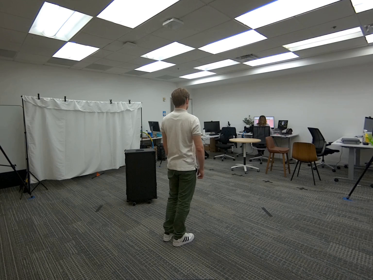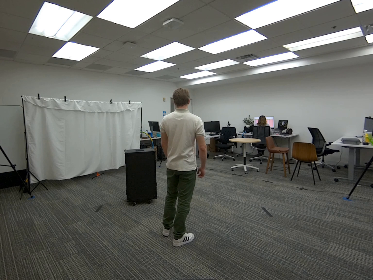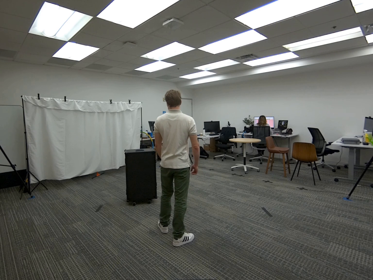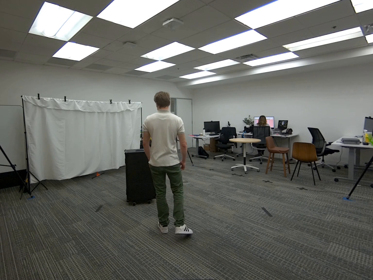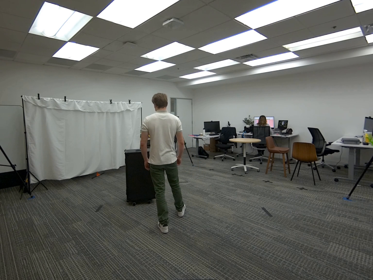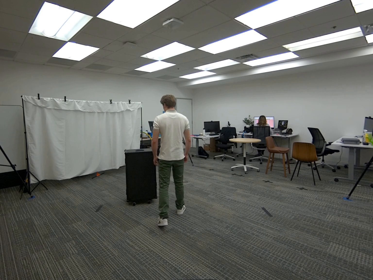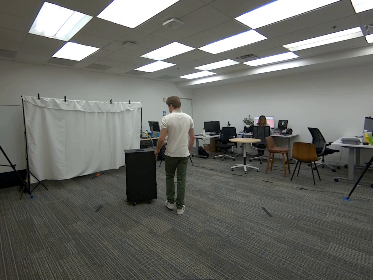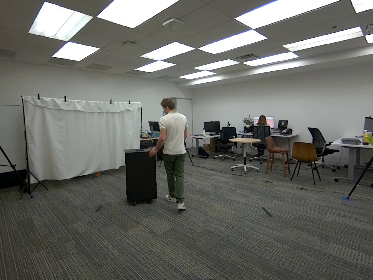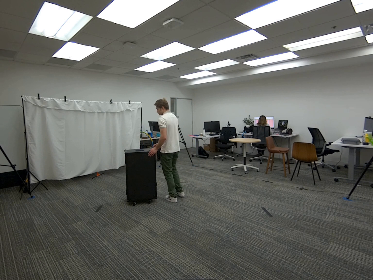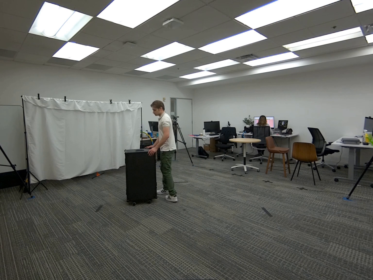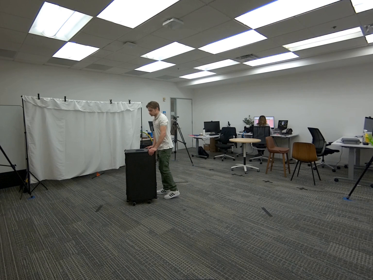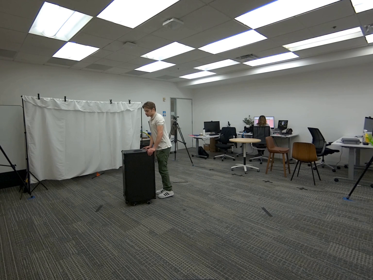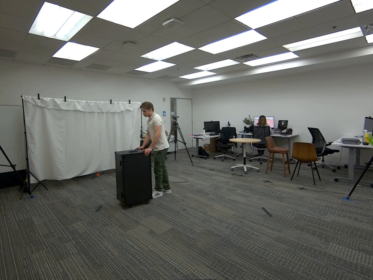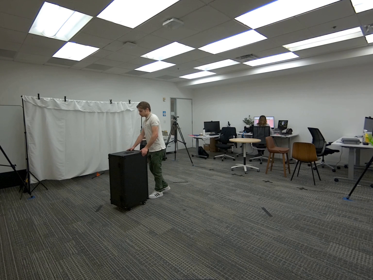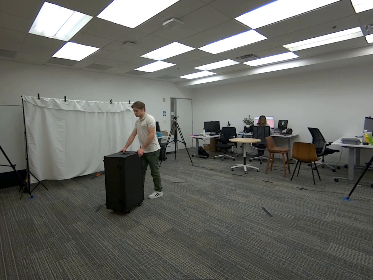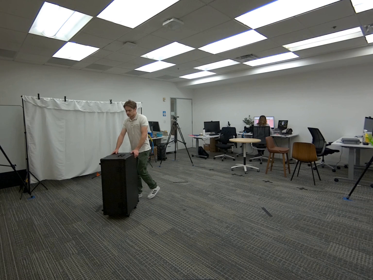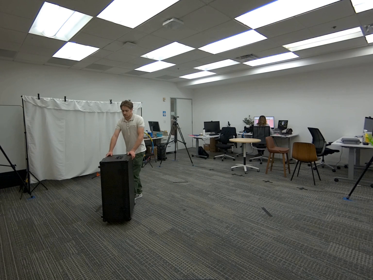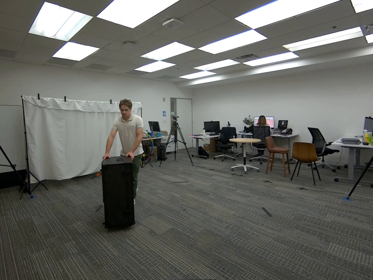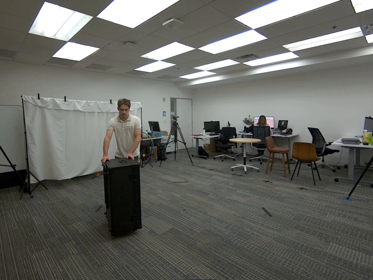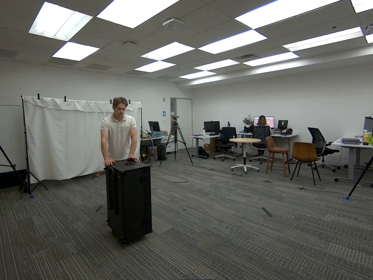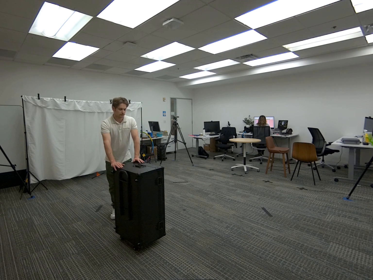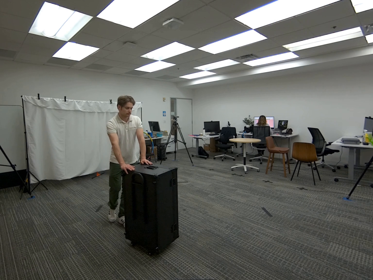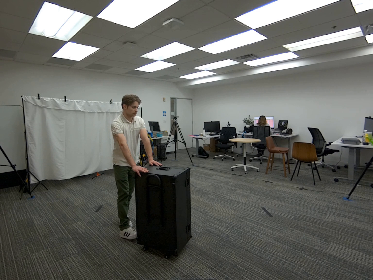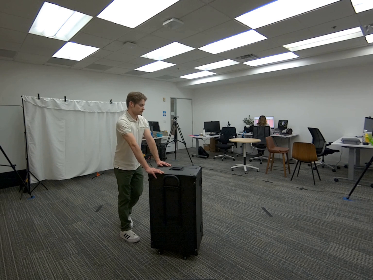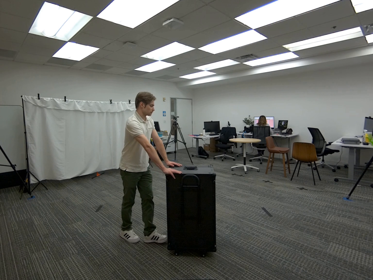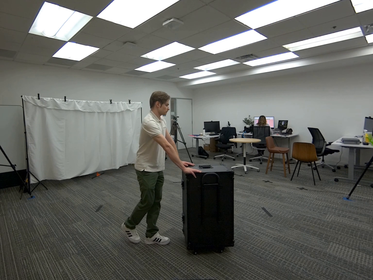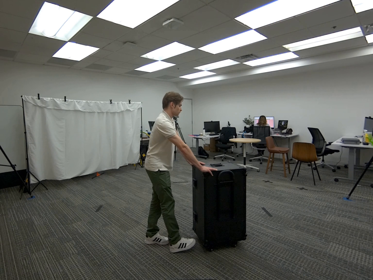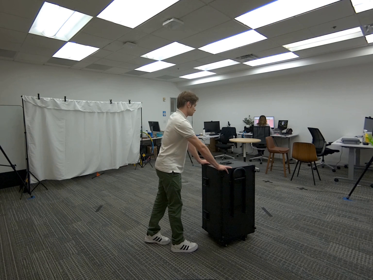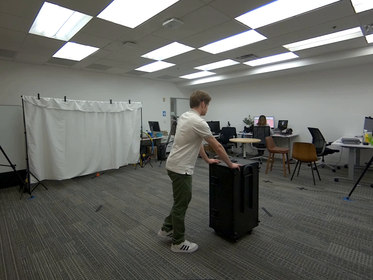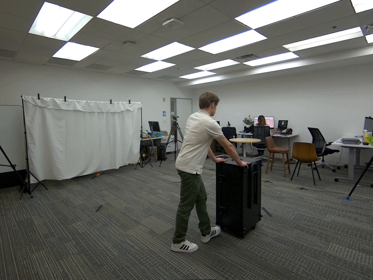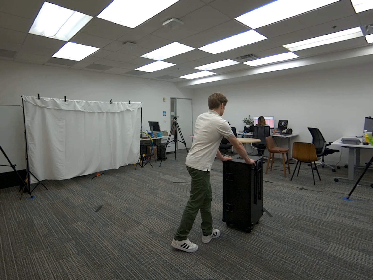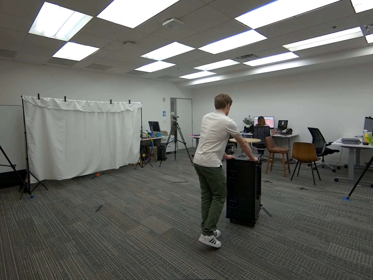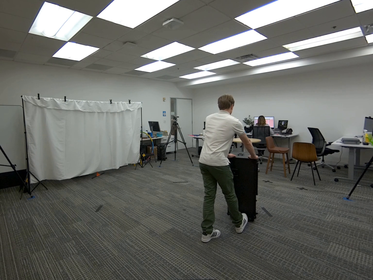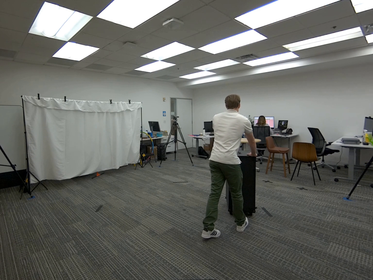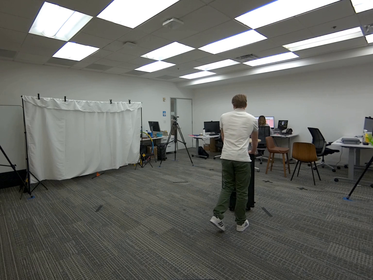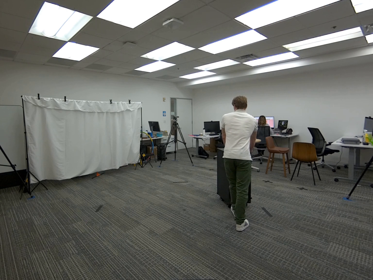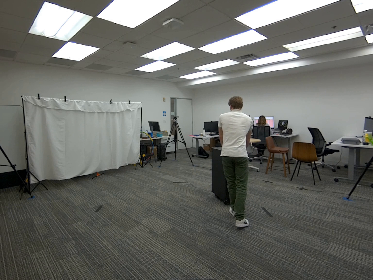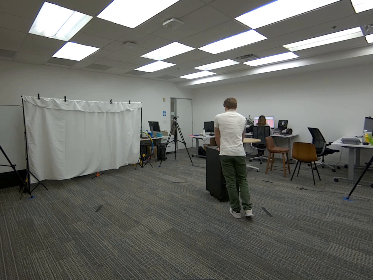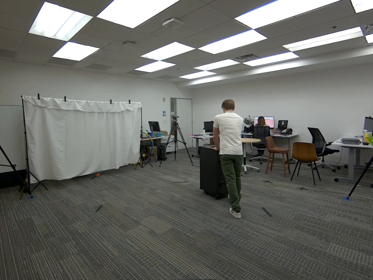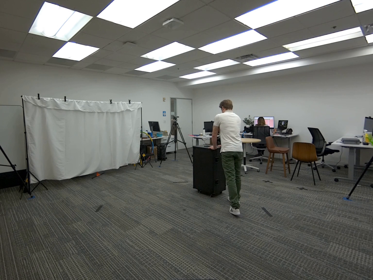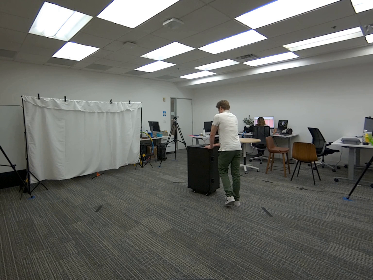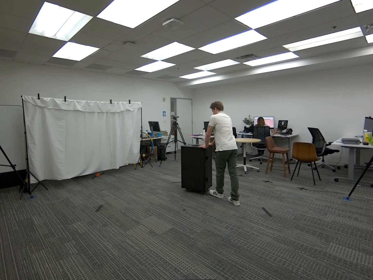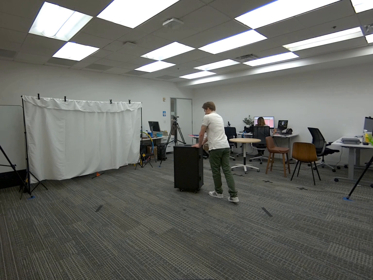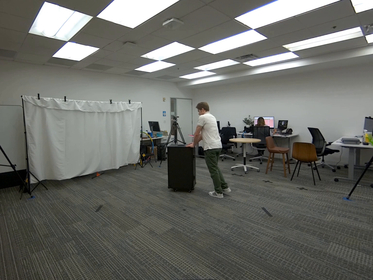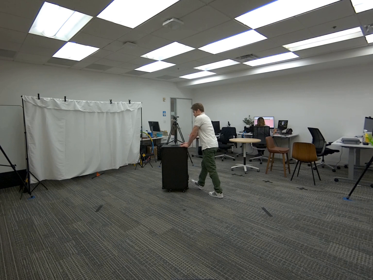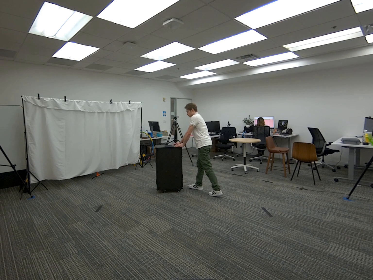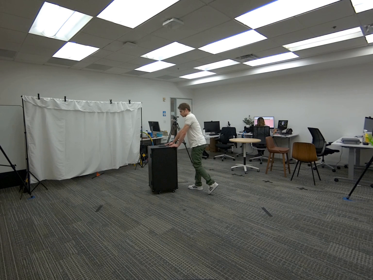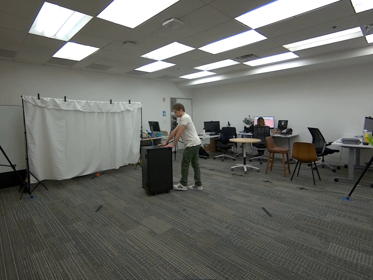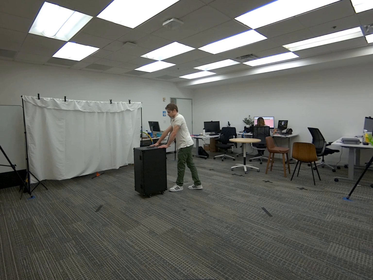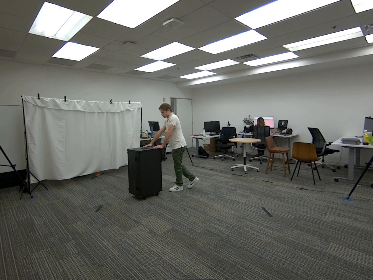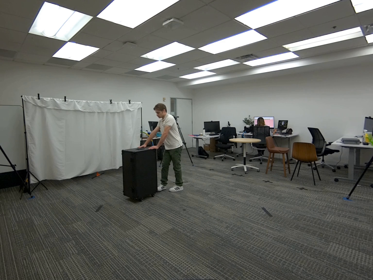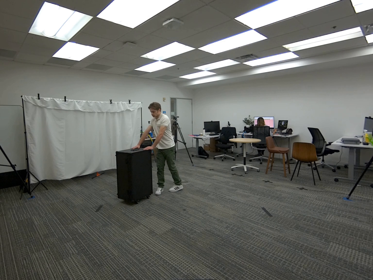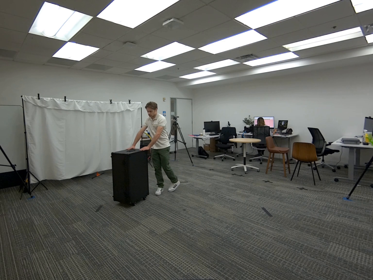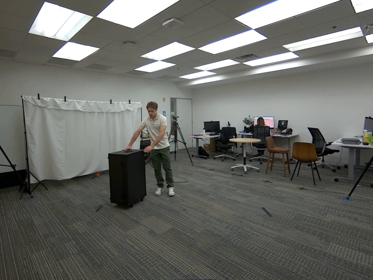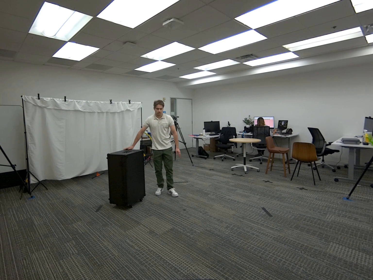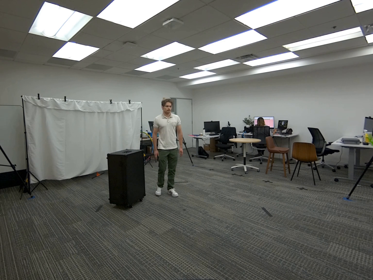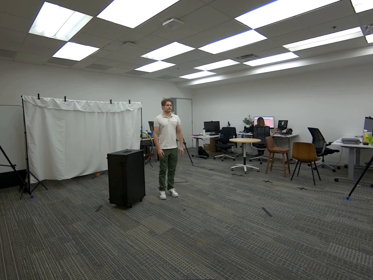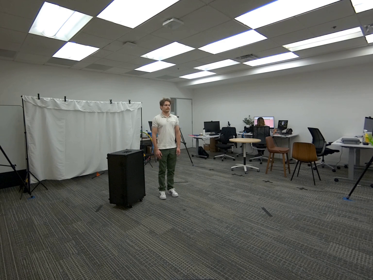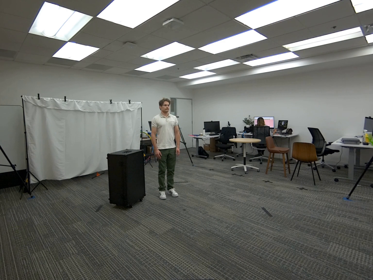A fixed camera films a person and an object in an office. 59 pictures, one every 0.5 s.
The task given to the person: Walk over to the big black box and push the box away from you around the bounding area.
